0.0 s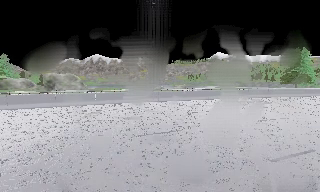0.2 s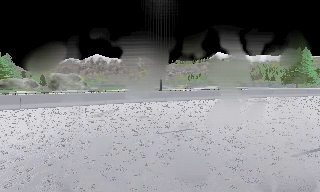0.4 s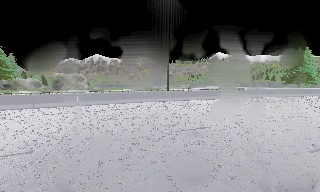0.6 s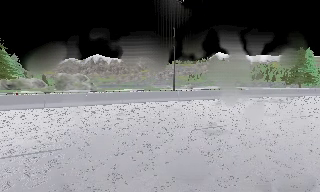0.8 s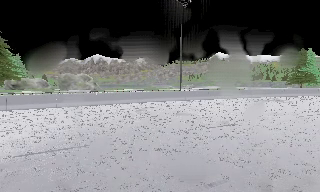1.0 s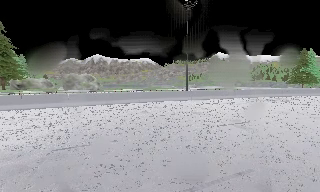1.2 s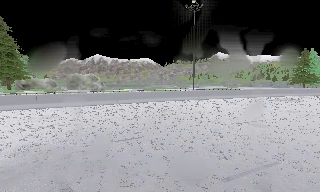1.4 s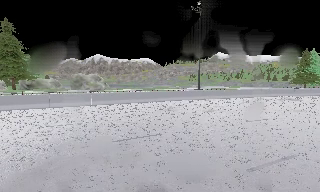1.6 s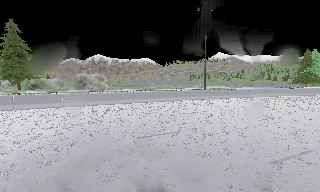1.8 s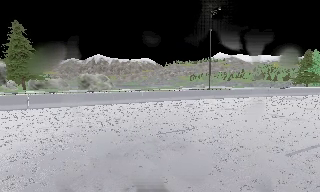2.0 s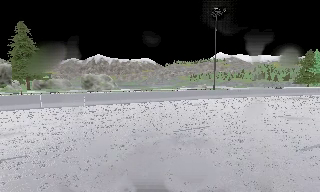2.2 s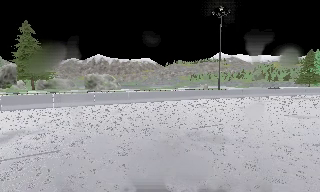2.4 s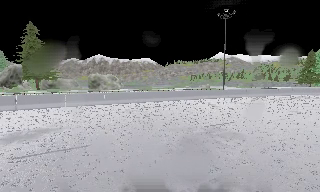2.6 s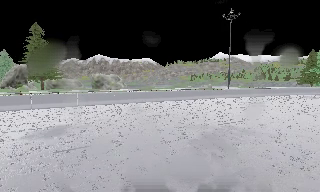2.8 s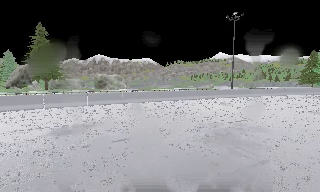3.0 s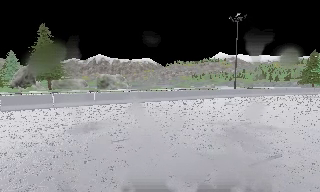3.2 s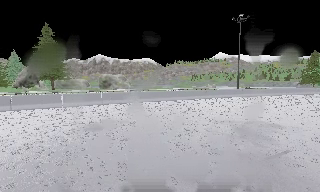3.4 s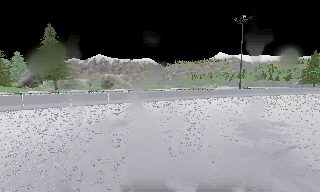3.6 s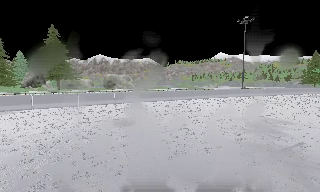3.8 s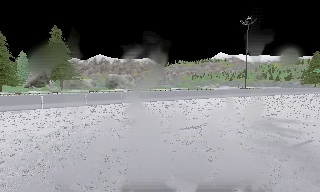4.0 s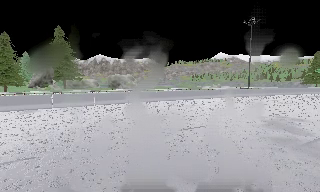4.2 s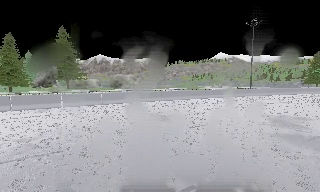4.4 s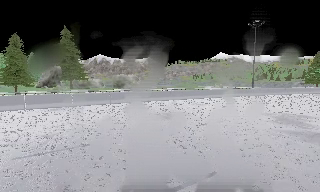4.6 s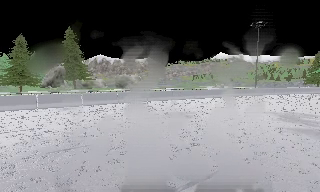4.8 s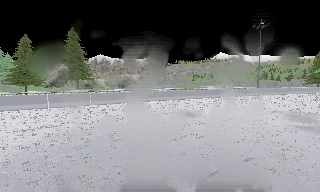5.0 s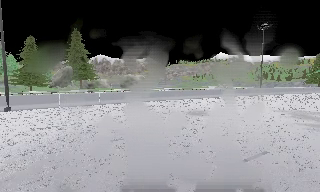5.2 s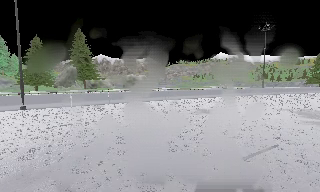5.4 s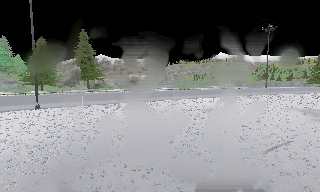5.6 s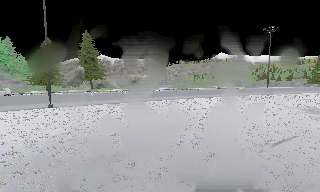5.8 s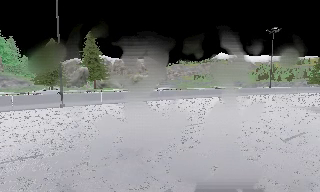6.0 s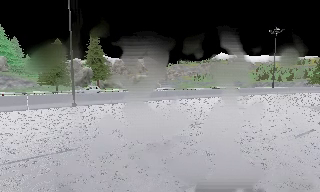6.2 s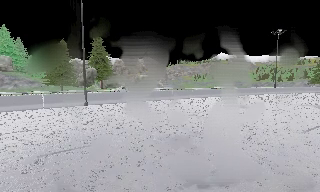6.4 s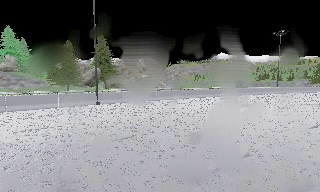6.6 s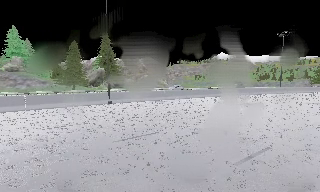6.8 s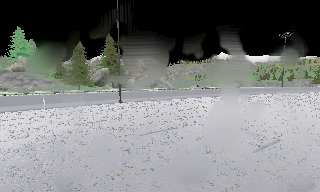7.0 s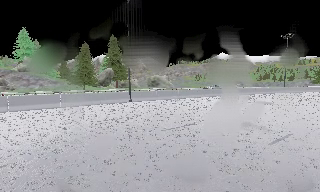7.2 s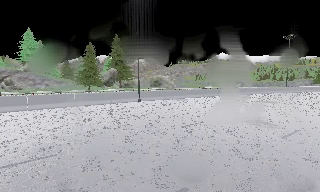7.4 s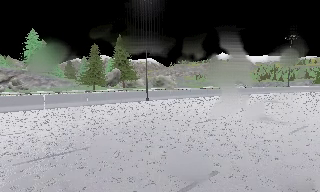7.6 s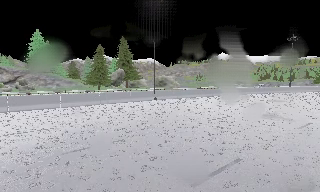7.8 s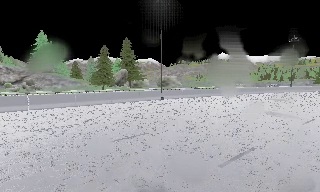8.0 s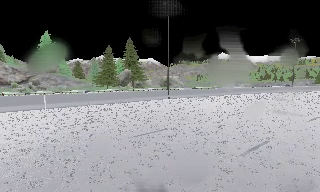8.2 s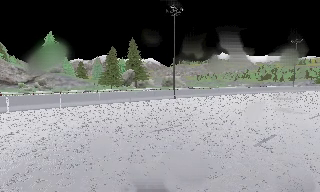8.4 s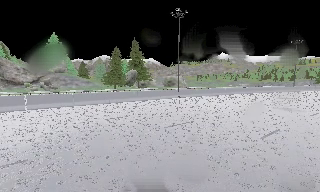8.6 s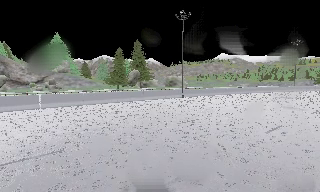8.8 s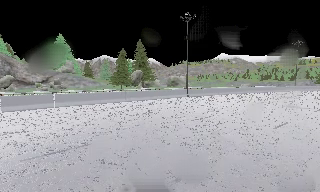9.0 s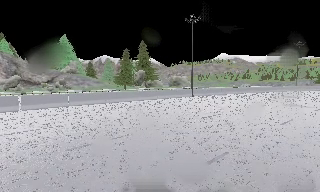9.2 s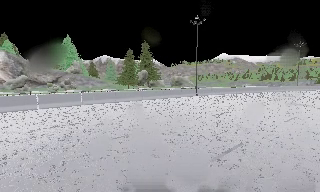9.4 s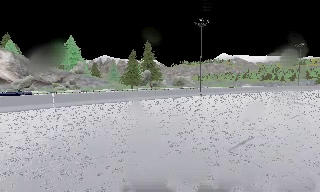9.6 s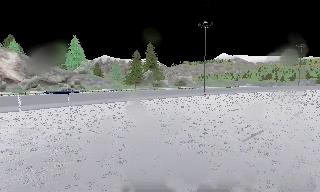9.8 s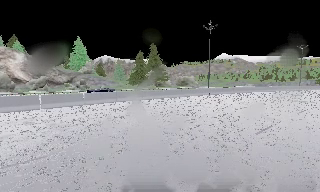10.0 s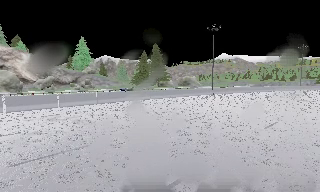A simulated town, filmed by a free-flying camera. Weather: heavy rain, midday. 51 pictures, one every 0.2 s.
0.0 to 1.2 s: The camera travels to its left, about 5 m, so close, fixed things drift to the right.
1.2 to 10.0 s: The camera travels to its left and backward, about 40 m, so close, fixed things drift to the right.
The film runs backward here.
